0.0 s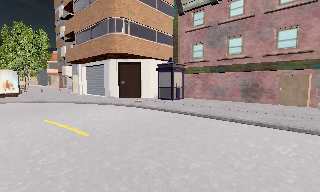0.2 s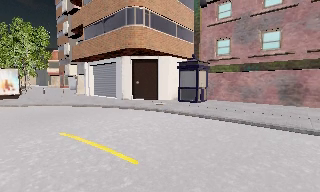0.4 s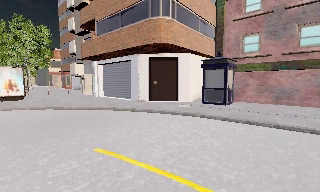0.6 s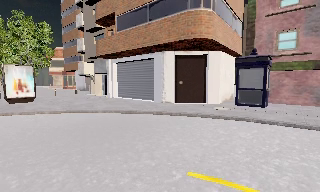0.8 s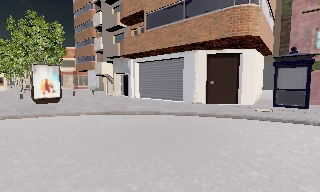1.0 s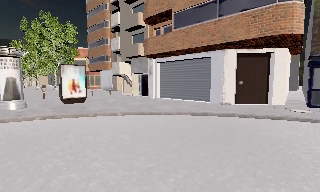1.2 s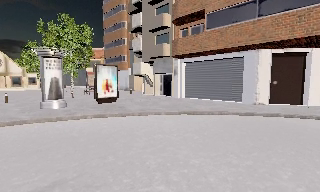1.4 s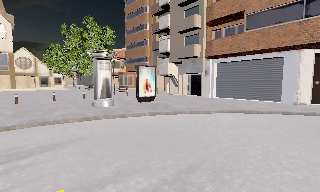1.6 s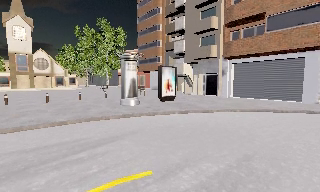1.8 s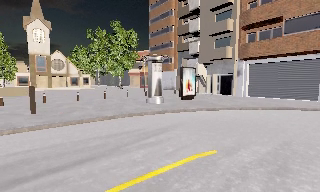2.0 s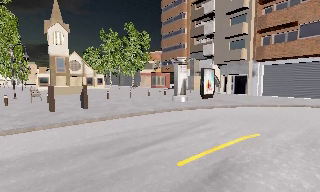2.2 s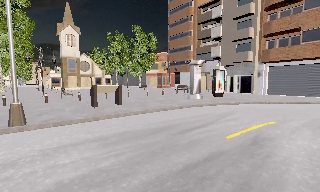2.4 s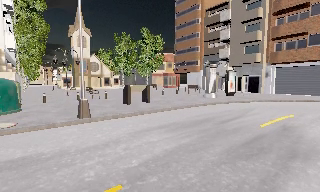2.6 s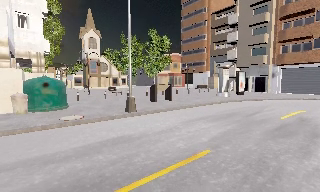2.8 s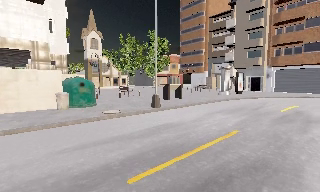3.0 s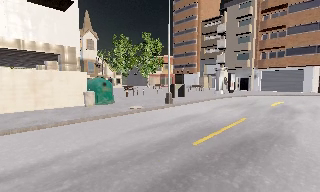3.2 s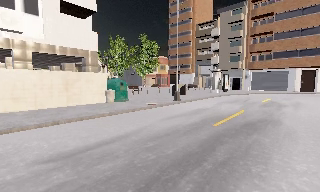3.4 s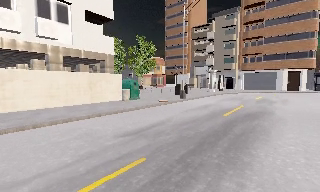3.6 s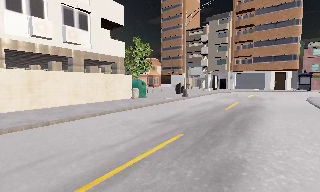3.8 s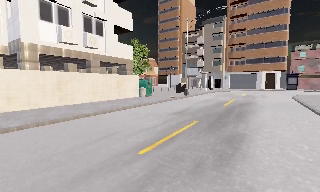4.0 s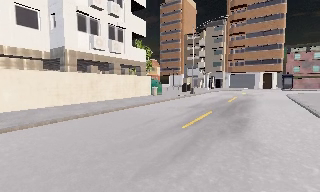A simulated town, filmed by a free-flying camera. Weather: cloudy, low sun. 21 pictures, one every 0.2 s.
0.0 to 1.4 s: The camera travels to its left, about 12 m, so close, fixed things drift to the right.
1.4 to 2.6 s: The camera travels to its left and backward, about 11 m, so close, fixed things drift to the right.
2.6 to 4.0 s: The camera pans to its right, which is clockwise from overhead, by about 20 degrees. It travels backward and to its left, about 13 m, so what stands in front gets smaller.
The film runs backward here.
